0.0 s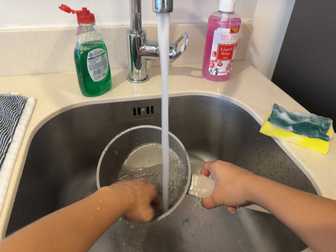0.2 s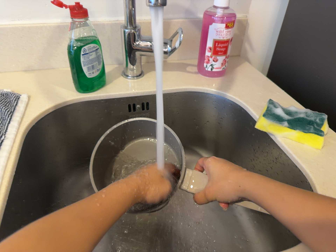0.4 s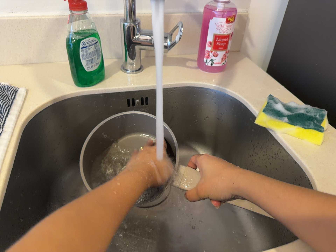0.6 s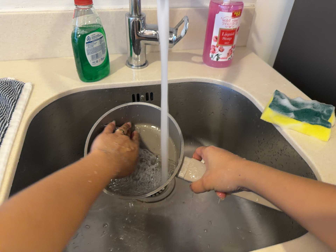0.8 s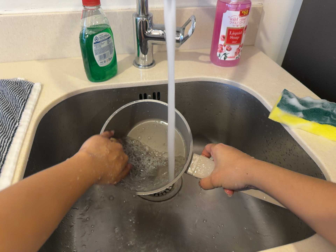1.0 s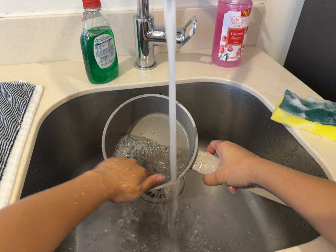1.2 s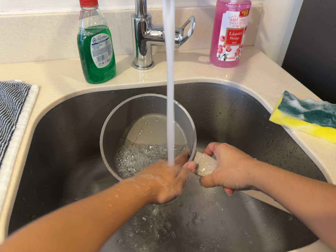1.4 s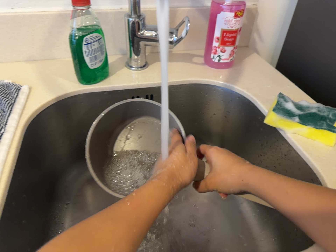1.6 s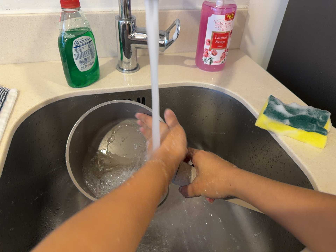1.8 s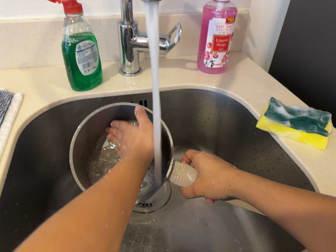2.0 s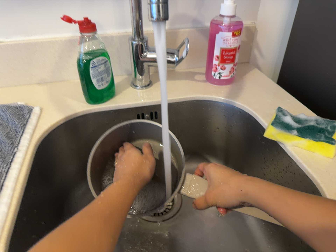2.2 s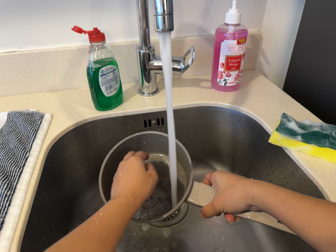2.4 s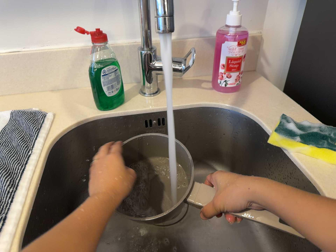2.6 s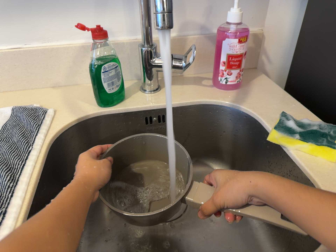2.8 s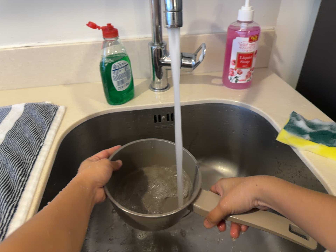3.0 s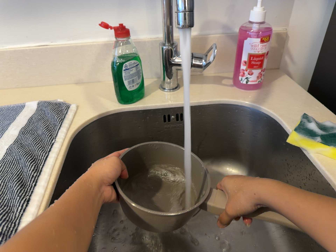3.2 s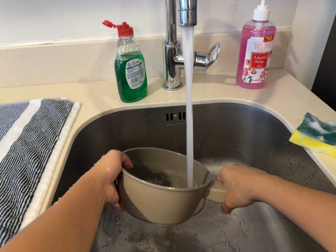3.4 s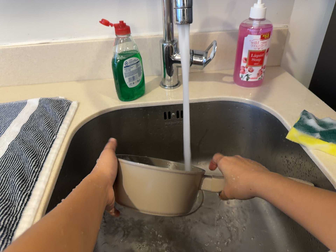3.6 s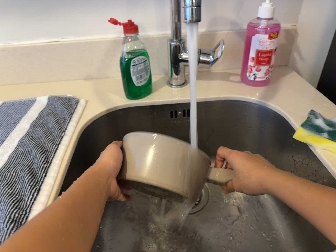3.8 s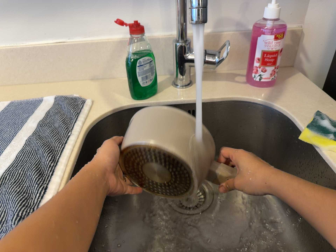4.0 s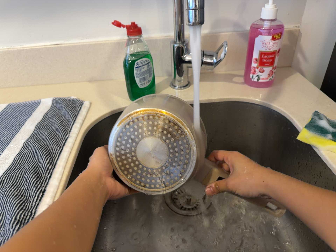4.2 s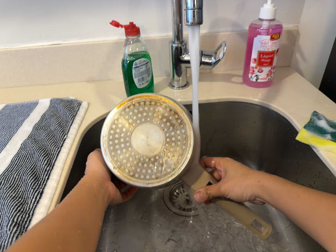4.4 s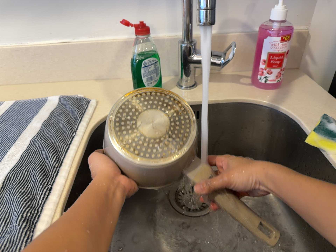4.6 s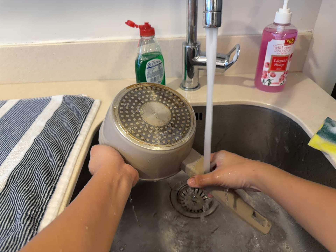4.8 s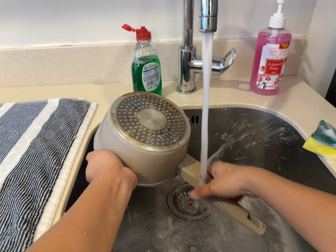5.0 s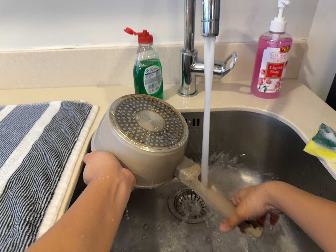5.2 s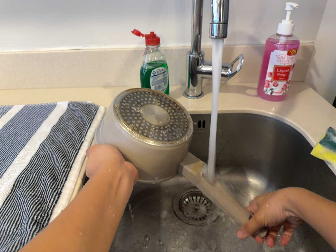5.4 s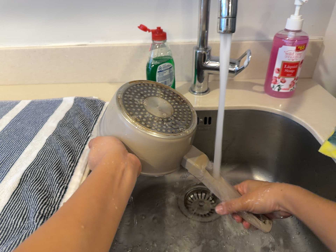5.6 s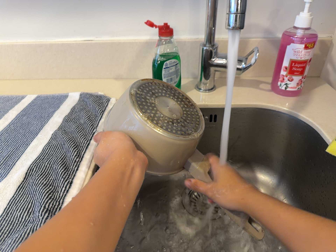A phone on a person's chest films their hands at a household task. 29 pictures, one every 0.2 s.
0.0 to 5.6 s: The camera pans to its left by about 15 degrees.
The film runs backward here.
